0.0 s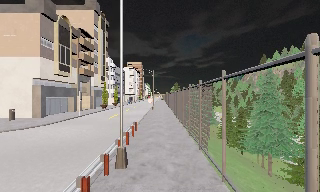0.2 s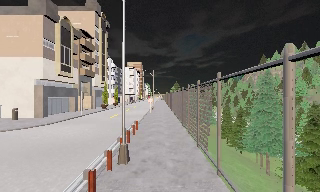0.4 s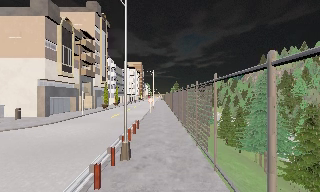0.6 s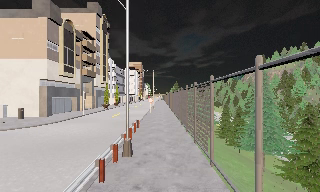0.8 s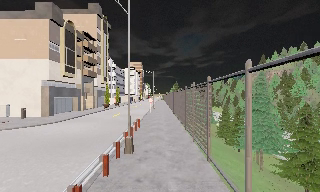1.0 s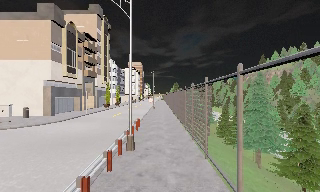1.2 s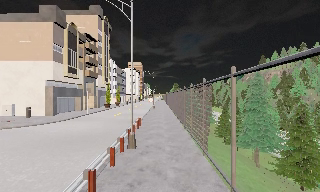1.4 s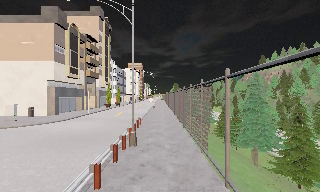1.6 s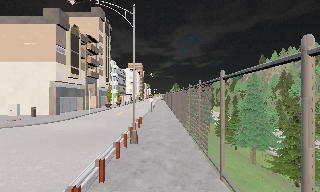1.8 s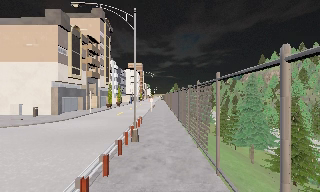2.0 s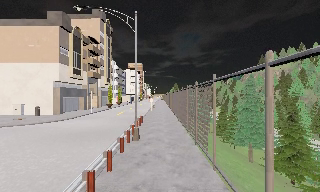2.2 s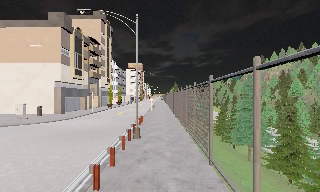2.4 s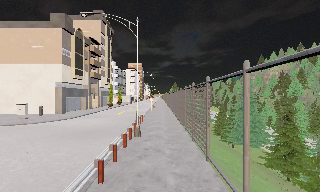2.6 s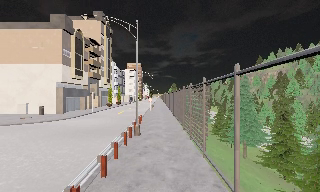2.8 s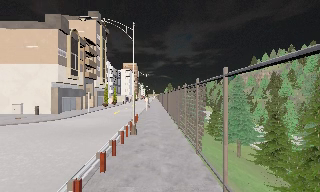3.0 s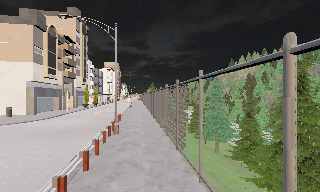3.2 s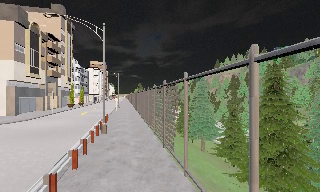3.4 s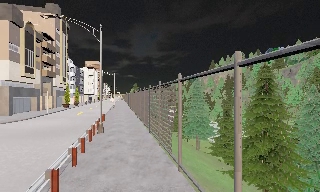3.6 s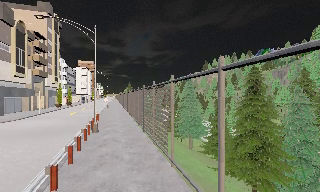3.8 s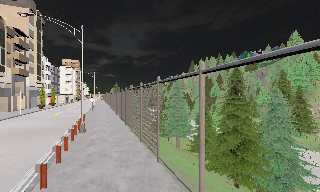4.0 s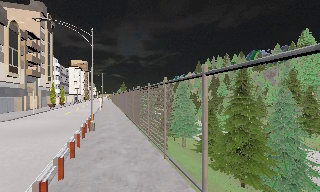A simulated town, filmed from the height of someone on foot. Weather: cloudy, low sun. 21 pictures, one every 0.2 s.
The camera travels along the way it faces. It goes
backward.
0.0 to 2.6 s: The camera travels backward, about 4.5 m, so what stands in front gets smaller.
2.6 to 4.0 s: The camera pans to its right, which is clockwise from overhead, by about 20 degrees. It travels backward, about 2.5 m, so what stands in front gets smaller.
The film runs backward here.
